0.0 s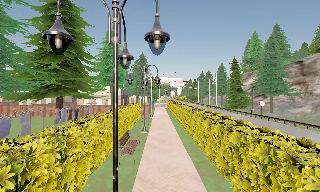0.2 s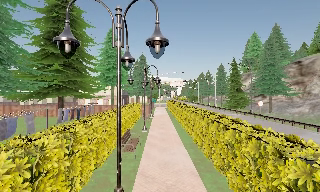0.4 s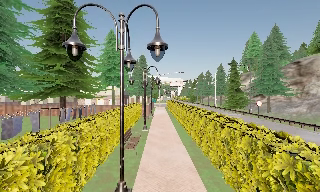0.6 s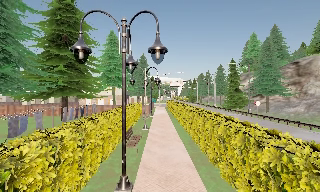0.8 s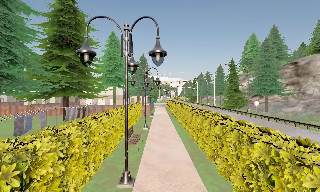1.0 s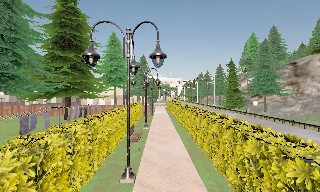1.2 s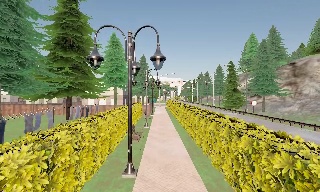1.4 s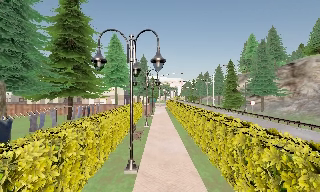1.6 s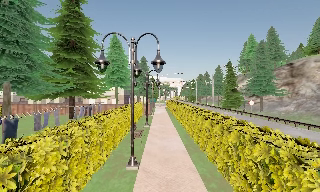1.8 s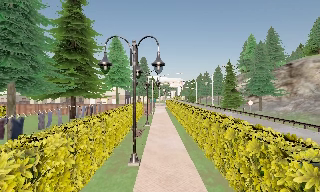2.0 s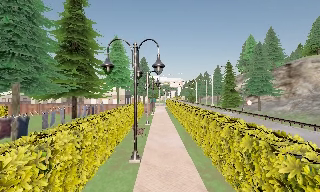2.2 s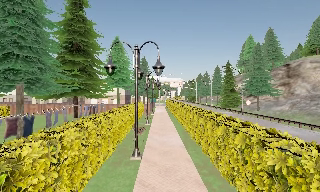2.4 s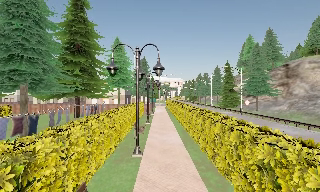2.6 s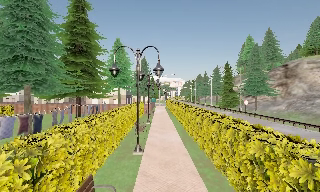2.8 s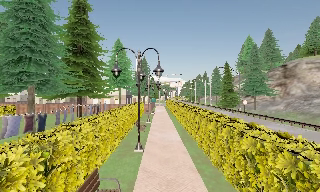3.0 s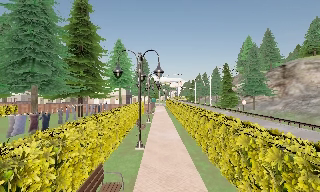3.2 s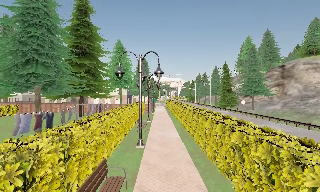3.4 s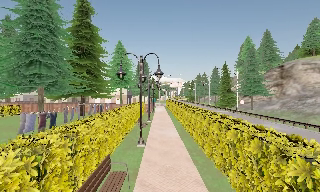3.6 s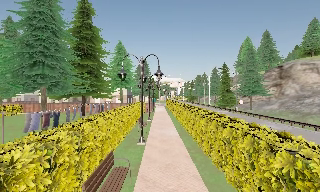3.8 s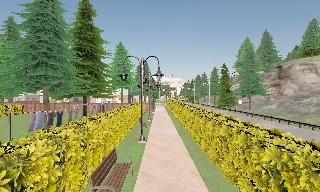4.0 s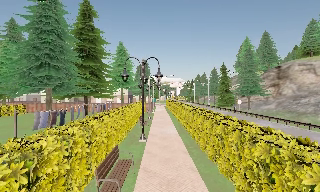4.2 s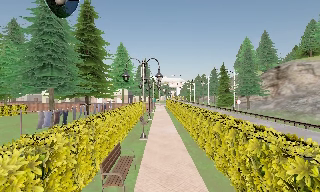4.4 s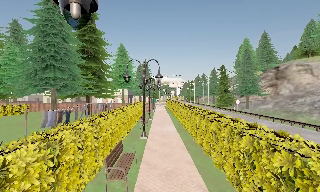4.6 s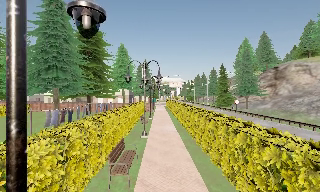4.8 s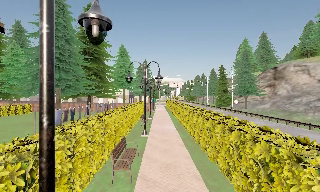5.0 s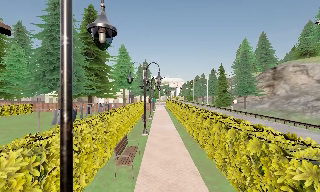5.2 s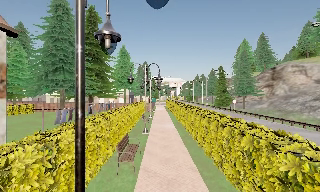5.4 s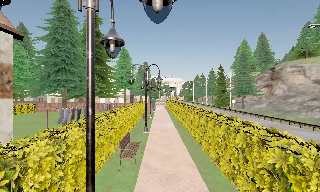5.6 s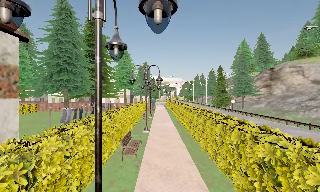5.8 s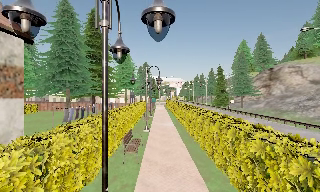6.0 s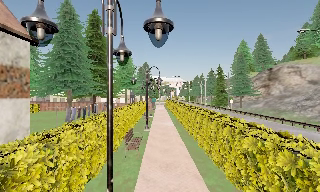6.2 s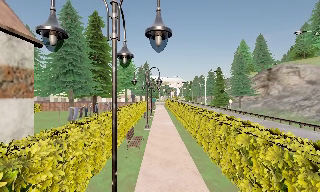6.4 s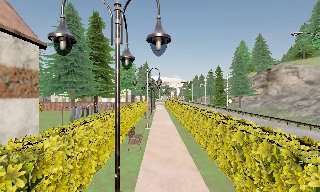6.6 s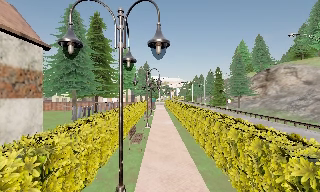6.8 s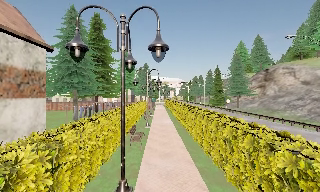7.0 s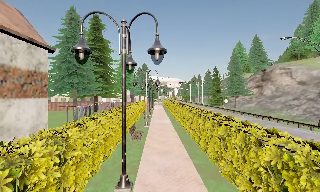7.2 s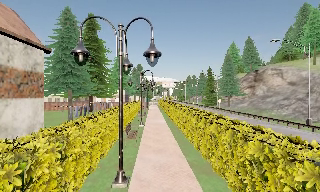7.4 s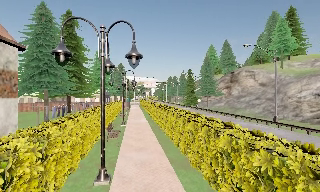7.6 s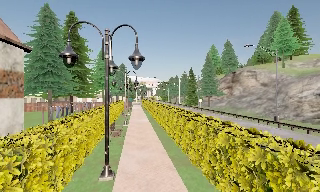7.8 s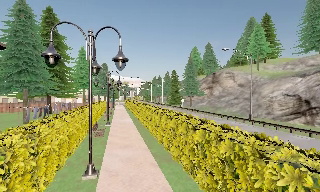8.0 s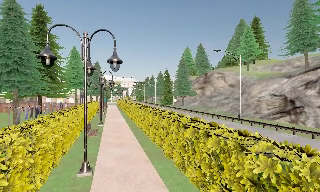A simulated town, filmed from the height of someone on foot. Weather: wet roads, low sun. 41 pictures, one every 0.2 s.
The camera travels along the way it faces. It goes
backward.
0.0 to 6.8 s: The camera travels backward, about 10 m, so what stands in front gets smaller.
6.8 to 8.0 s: The scene slides to the left, as the camera pans about 15 degrees to its right. It travels backward, about 1.5 m, so what stands in front gets smaller.
The film runs backward here.
